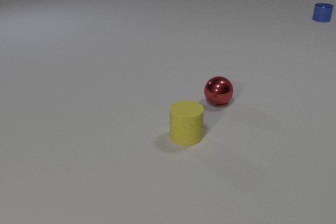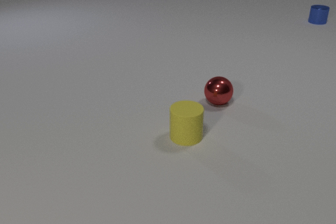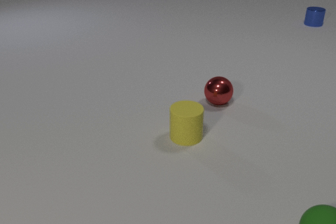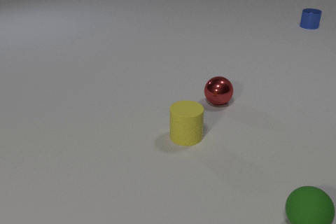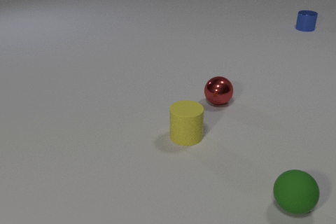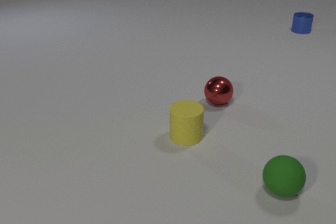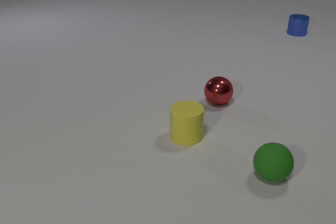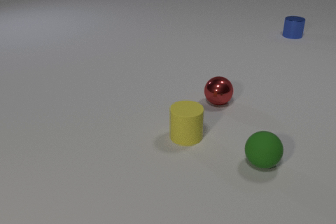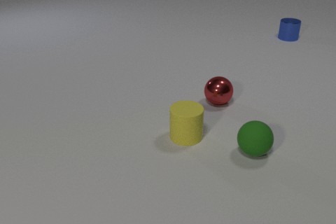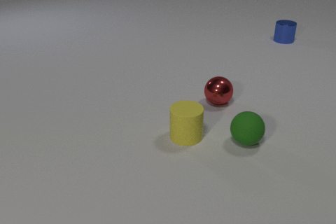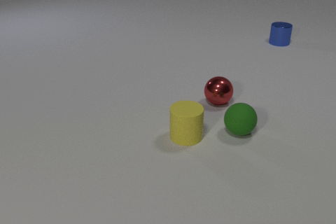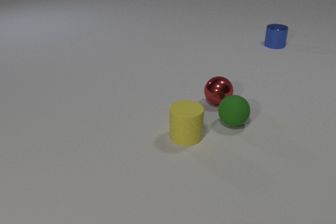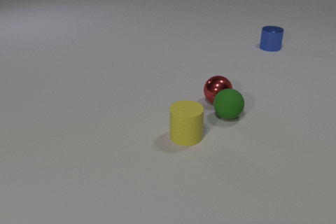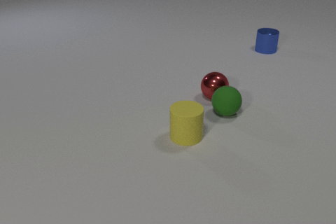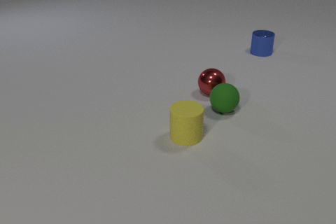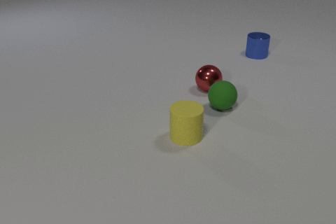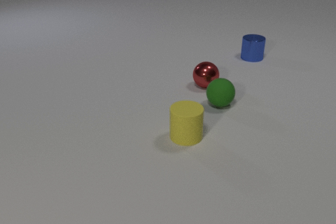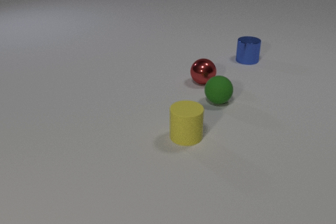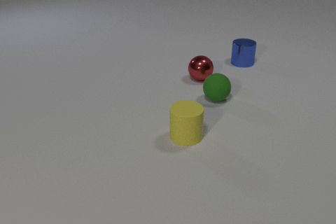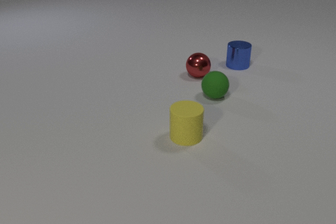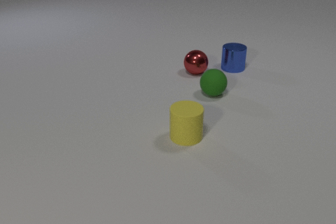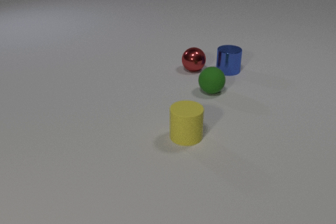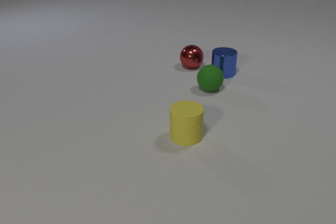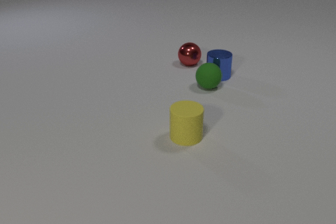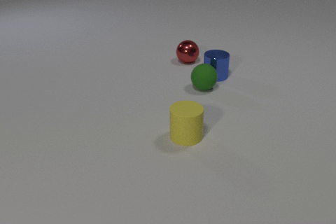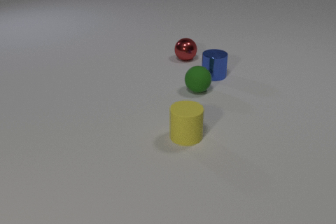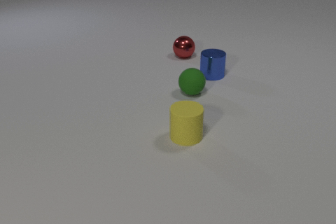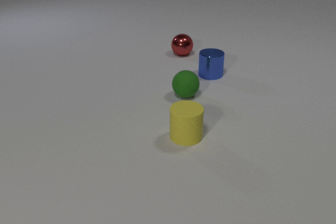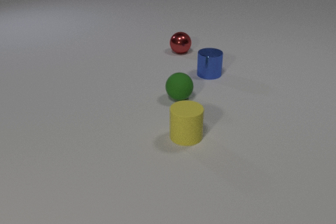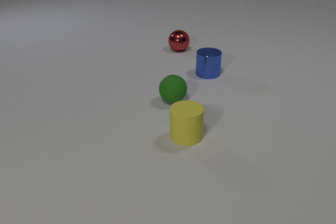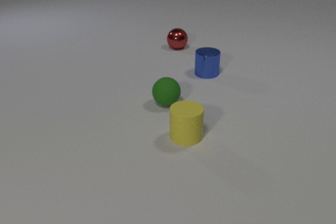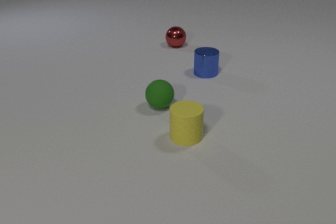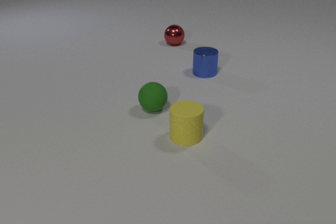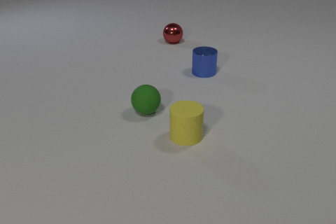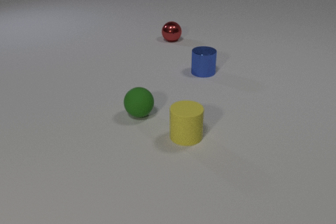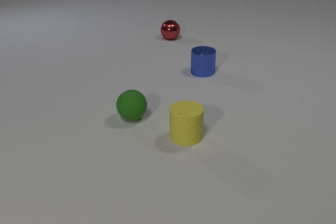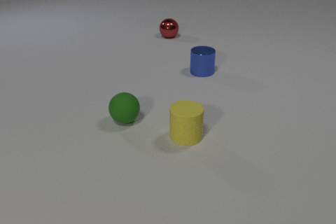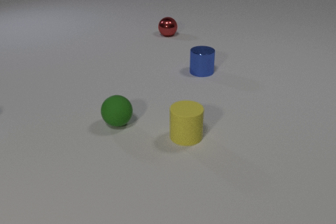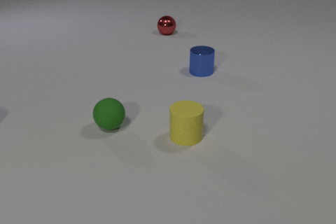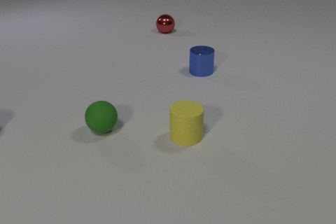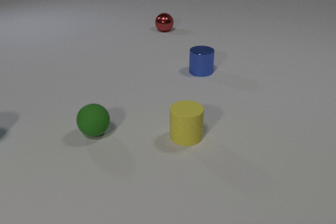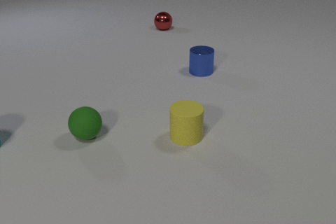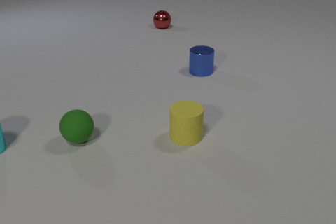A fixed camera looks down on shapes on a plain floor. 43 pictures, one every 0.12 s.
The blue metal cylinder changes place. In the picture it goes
toward the camera.
The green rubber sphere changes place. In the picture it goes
to the left.
0.00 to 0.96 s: The green rubber sphere comes in at the bottom edge, rolls away from the camera and to the left. The blue metal cylinder slides toward the camera and to the left.
0.96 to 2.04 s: The green rubber sphere rolls away from the camera and to the left. The red metal sphere rolls away from the camera. The blue metal cylinder slides toward the camera and to the left. The green rubber sphere and the red metal sphere collide.
2.04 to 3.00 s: The green rubber sphere rolls away from the camera and to the left. The red metal sphere rolls away from the camera. The blue metal cylinder slides toward the camera and to the left. The green rubber sphere and the blue metal cylinder collide.
3.00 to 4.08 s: The green rubber sphere rolls to the left and toward the camera. The red metal sphere rolls away from the camera. The blue metal cylinder slides to the left and away from the camera.
4.08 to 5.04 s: The green rubber sphere rolls to the left and toward the camera. The red metal sphere rolls away from the camera. The cyan metal cylinder comes in at the left edge.
What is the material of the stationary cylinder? rubber.
How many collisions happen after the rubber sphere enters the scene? 2.
What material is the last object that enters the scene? metal.
